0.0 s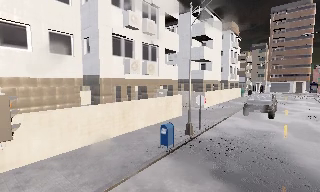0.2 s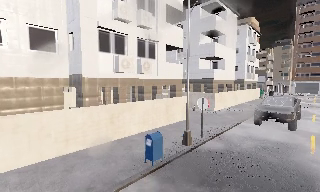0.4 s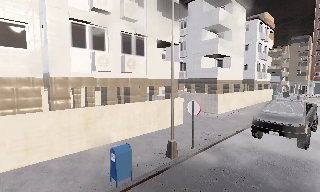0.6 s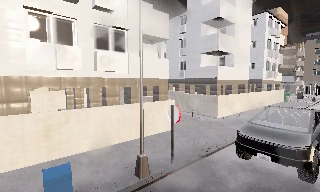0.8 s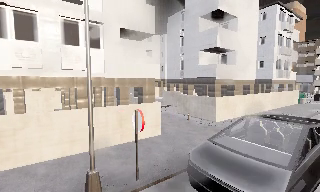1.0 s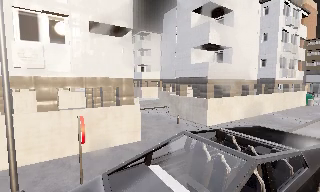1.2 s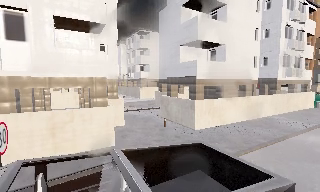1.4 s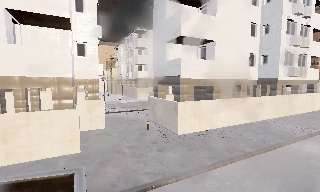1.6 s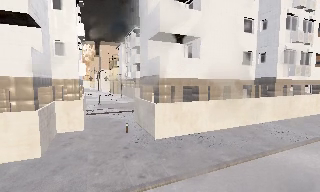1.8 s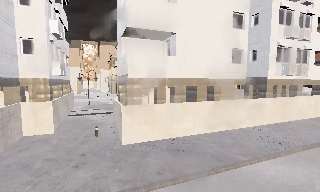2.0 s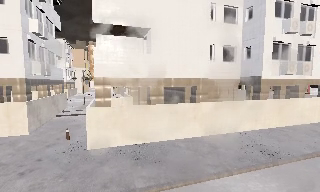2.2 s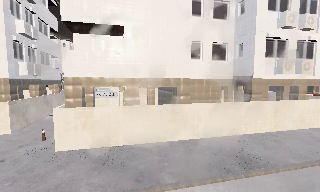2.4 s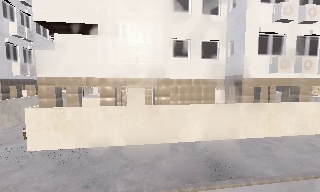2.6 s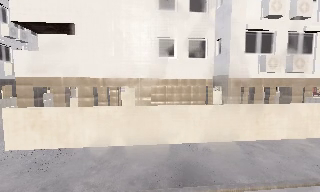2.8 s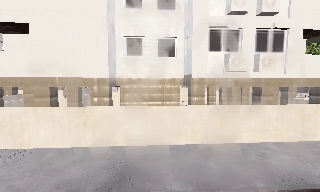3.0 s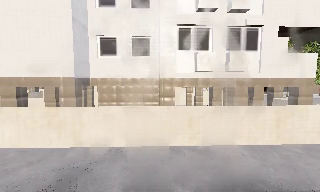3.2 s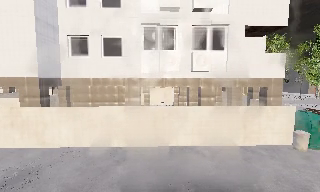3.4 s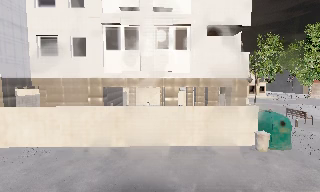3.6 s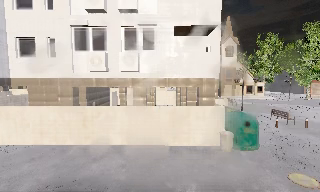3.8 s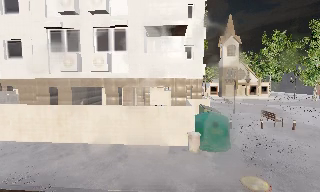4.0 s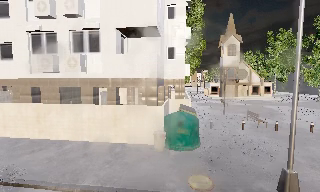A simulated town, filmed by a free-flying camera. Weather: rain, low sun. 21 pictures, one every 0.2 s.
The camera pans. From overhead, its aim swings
counterclockwise.
0.0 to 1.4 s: The camera pans to its left, which is counterclockwise from overhead, by about 25 degrees. It travels to its right and forward, about 13 m.
1.4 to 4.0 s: The camera pans to its left, which is counterclockwise from overhead, by about 35 degrees. It travels to its right, about 25 m, so close, fixed things drift to the left.
The film runs forward here.
